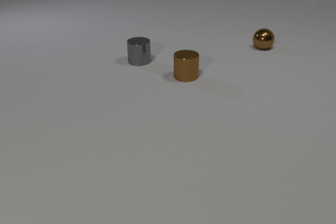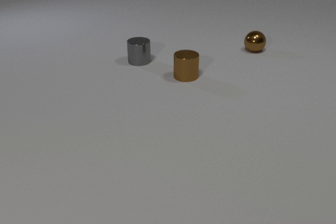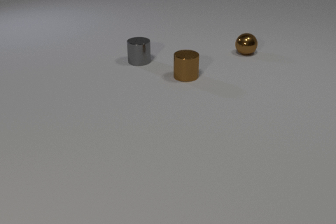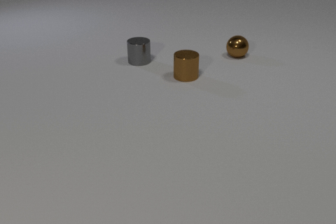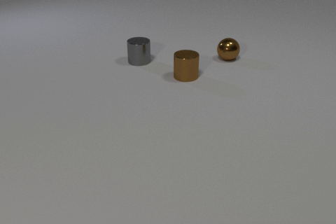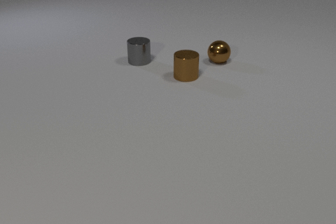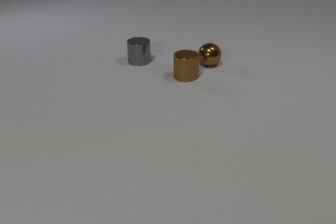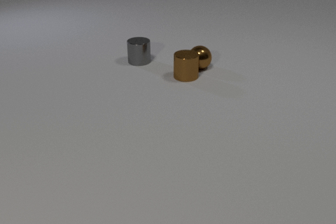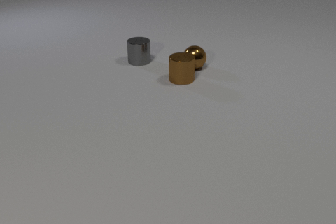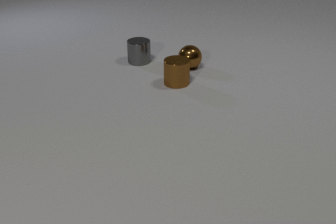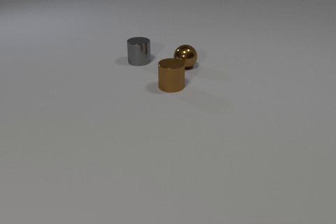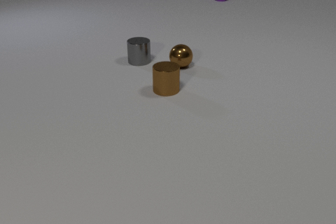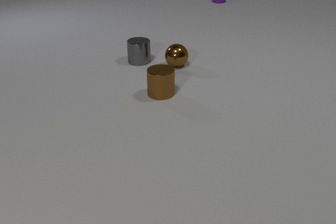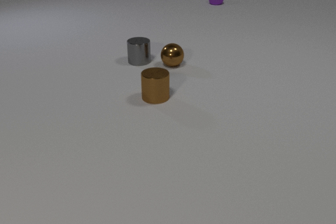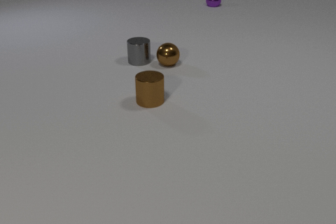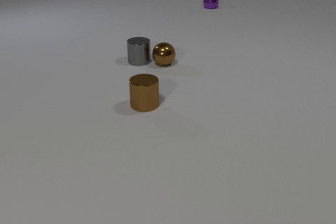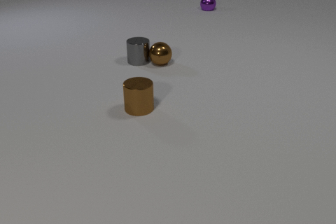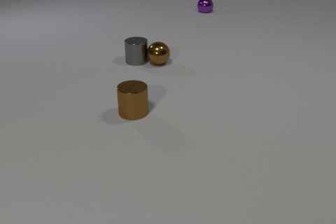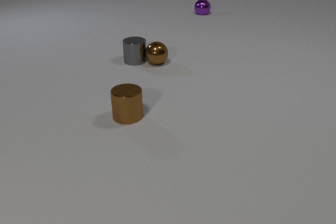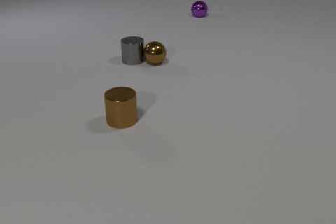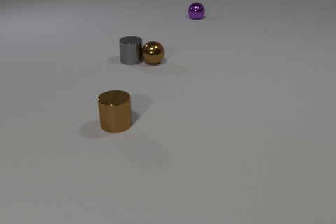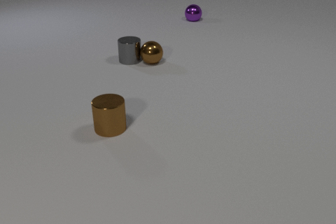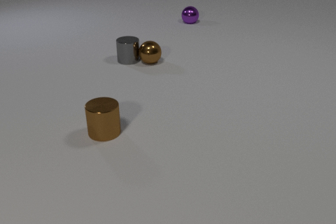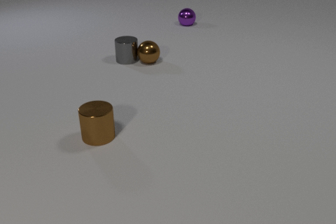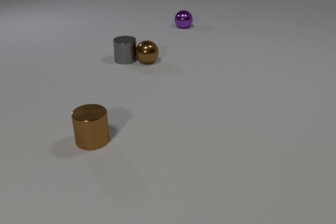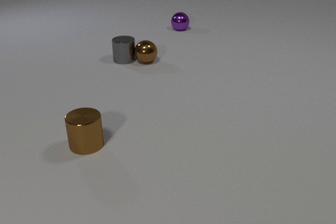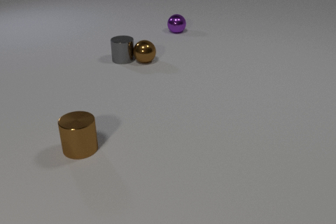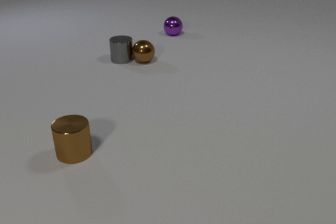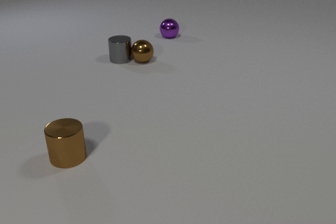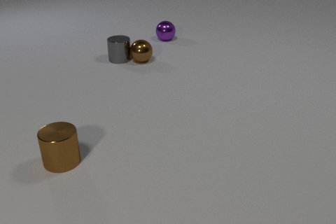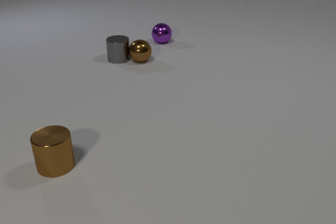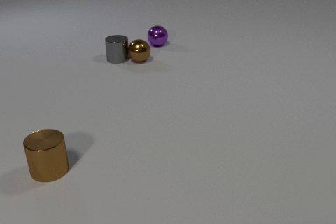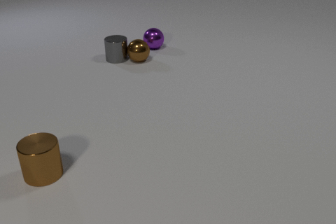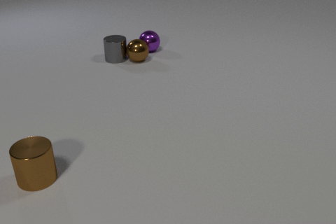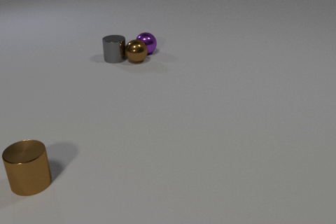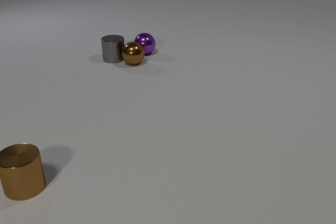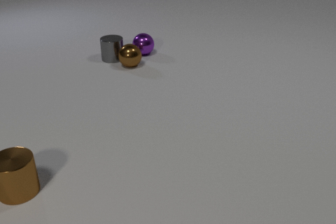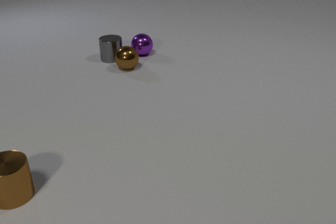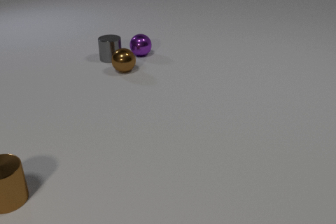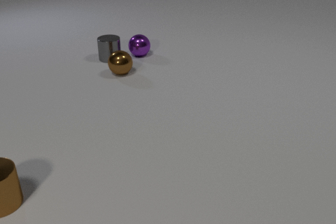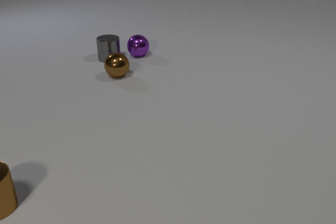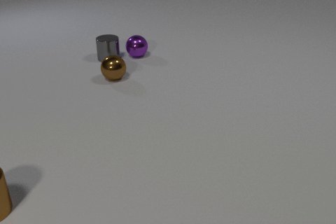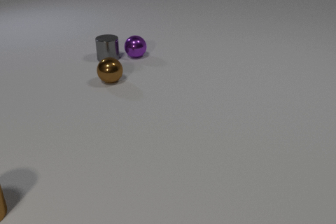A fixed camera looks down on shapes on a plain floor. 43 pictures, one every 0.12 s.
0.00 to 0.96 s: The brown metal sphere rolls to the left and toward the camera. The brown metal cylinder slides toward the camera. The brown metal sphere and the brown metal cylinder collide.
0.96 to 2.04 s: The brown metal sphere rolls to the left. The brown metal cylinder slides toward the camera and to the left. The purple metal sphere comes in at the top edge, rolls toward the camera. The brown metal sphere and the gray metal cylinder collide.
2.04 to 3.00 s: The brown metal sphere rolls to the left. The brown metal cylinder slides toward the camera and to the left. The gray metal cylinder slides to the left. The purple metal sphere rolls toward the camera.
3.00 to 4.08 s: The brown metal sphere rolls to the left. The brown metal cylinder slides to the left and toward the camera. The gray metal cylinder slides to the left. The purple metal sphere rolls toward the camera and to the left. The brown metal sphere and the purple metal sphere collide.
4.08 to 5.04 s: The brown metal sphere rolls toward the camera and to the left. The brown metal cylinder slides to the left and toward the camera. The gray metal cylinder slides to the left. The purple metal sphere rolls to the left and toward the camera.
What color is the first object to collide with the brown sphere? brown.
How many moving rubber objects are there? 0.
How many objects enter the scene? 1.
